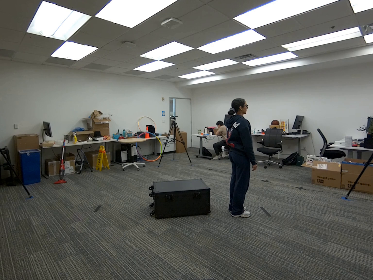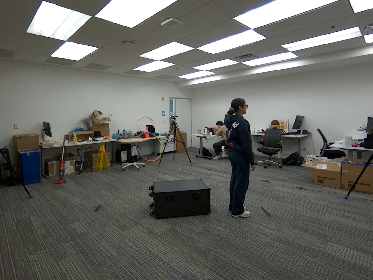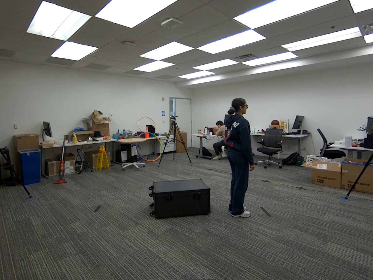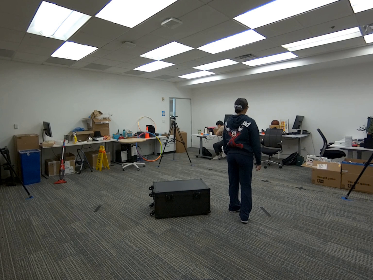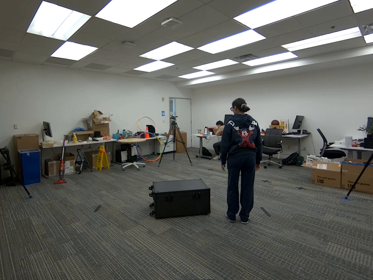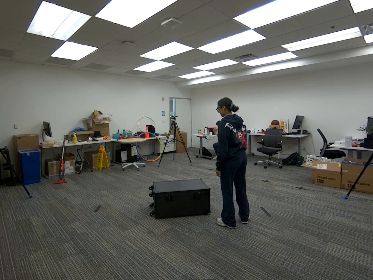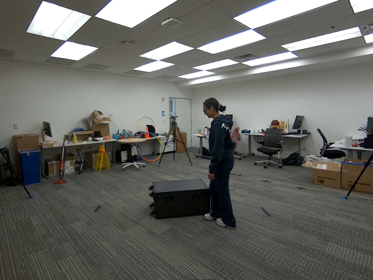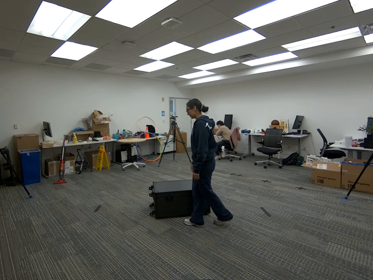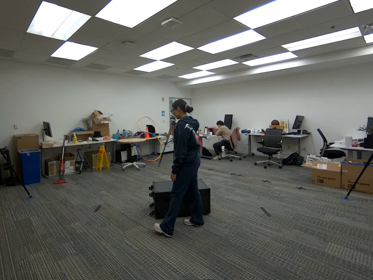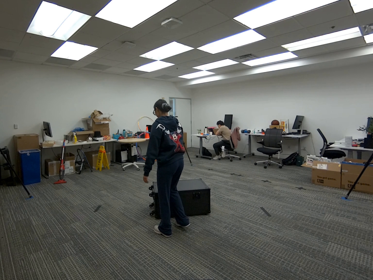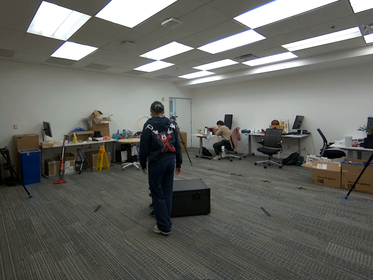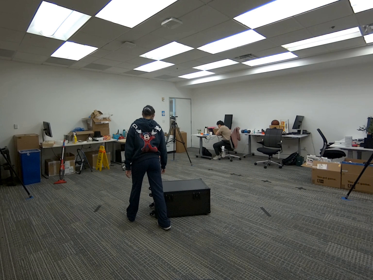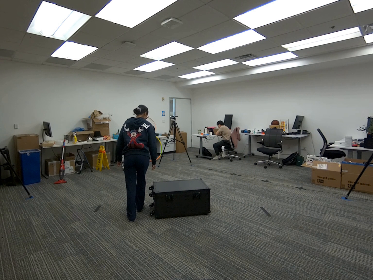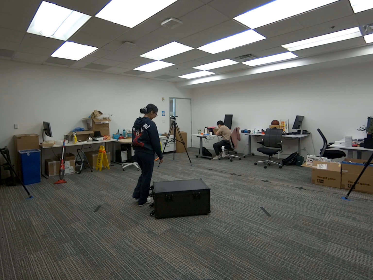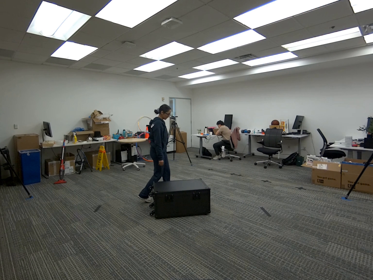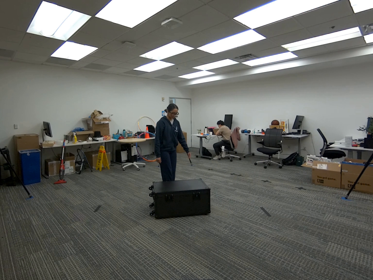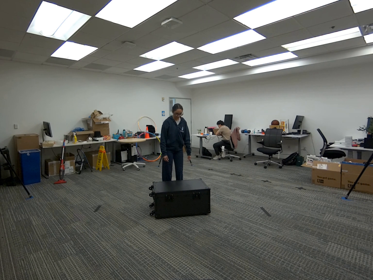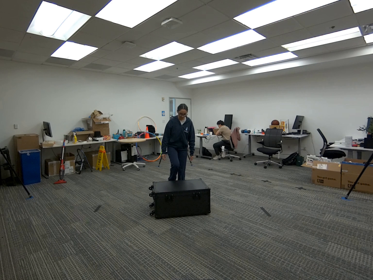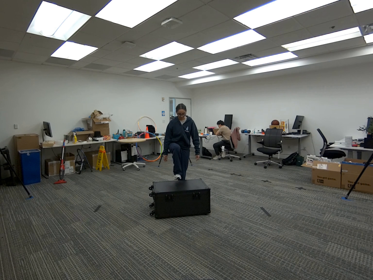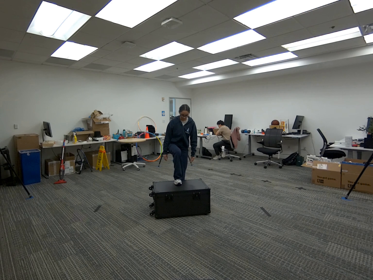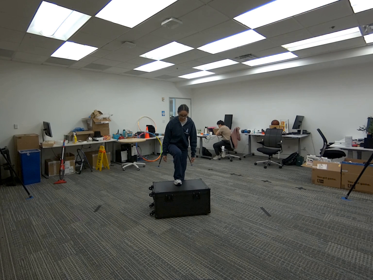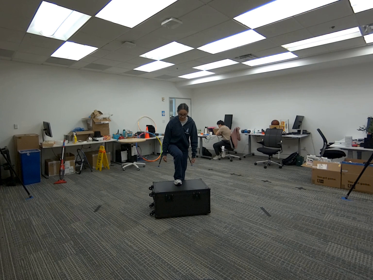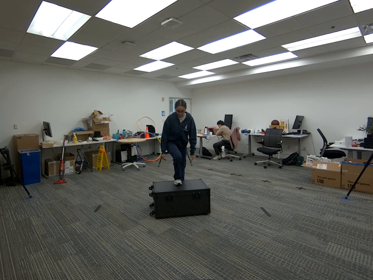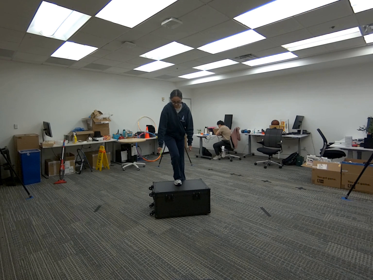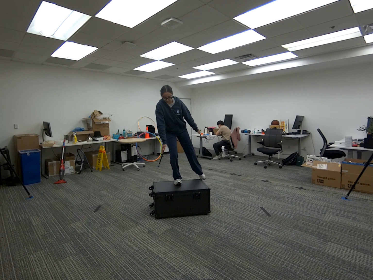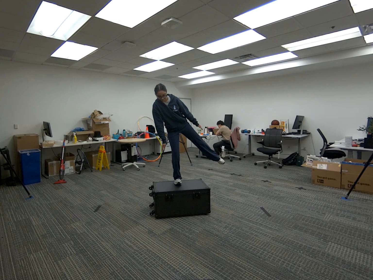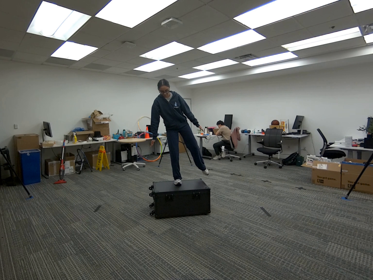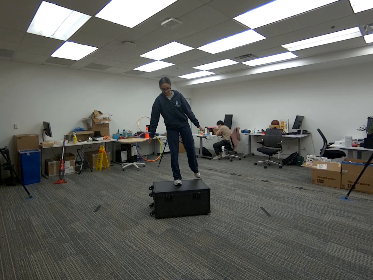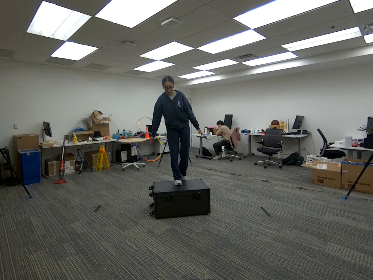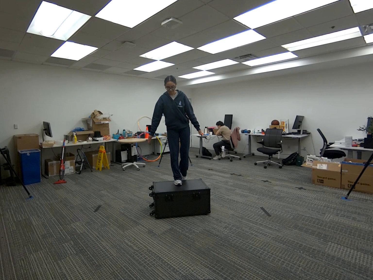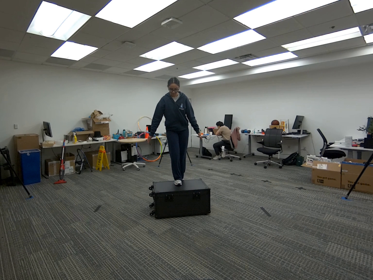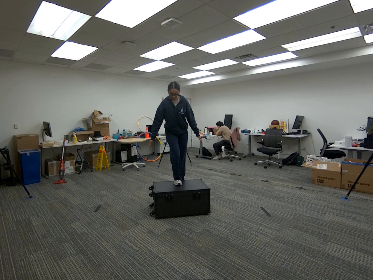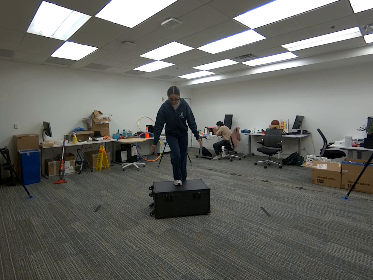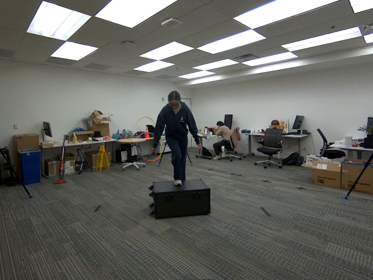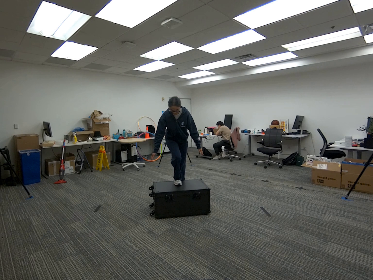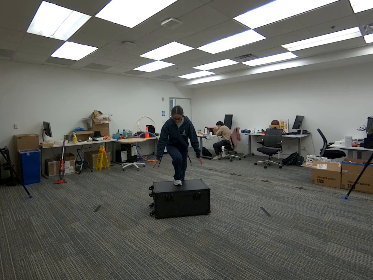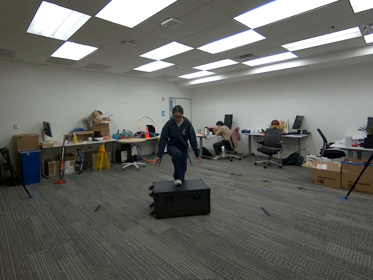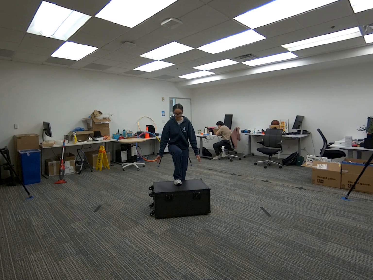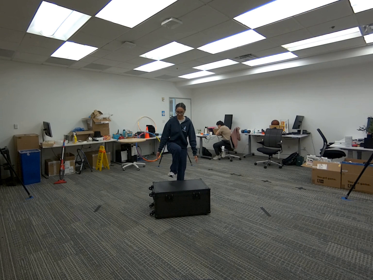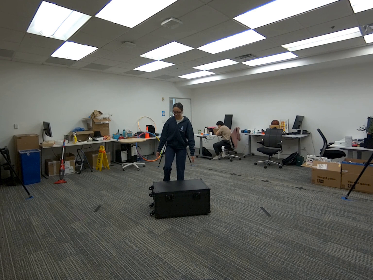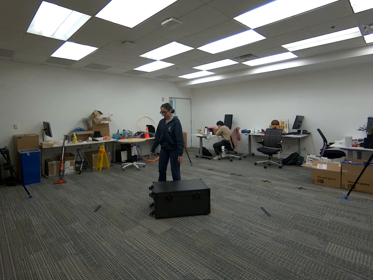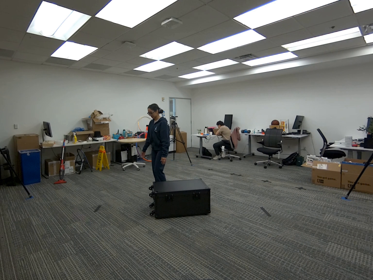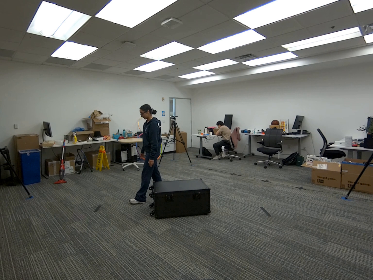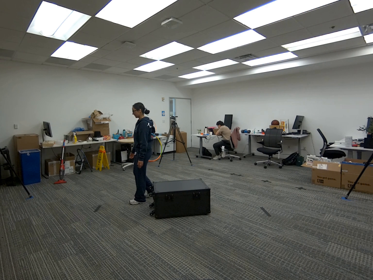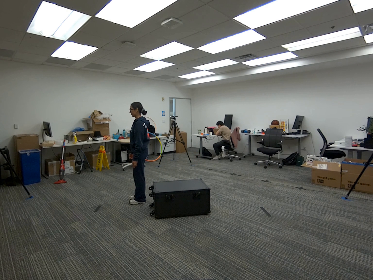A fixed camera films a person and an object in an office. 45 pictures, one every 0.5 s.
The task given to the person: Walk over to the G1 Box and place the box on its side and proceed to step onto the box using only one foot. Step down when done.
